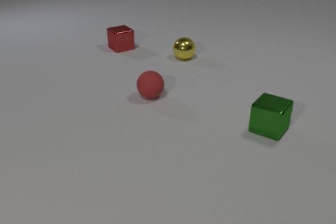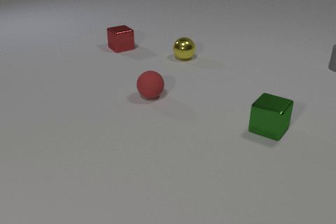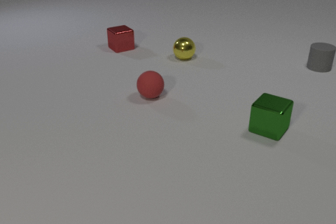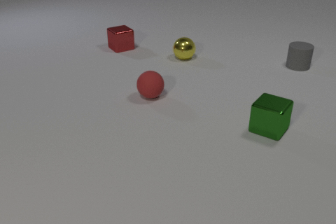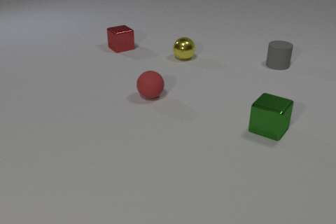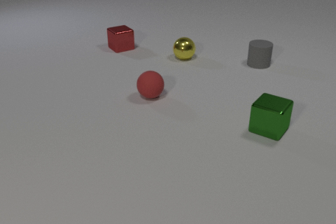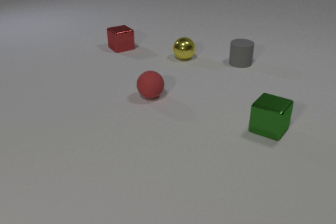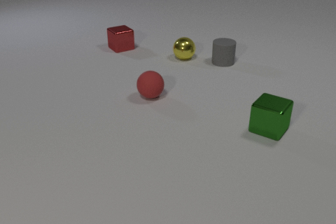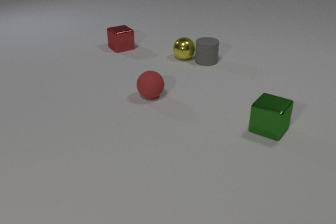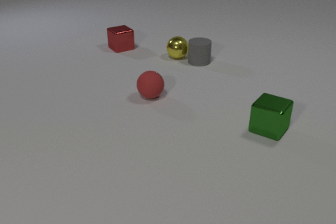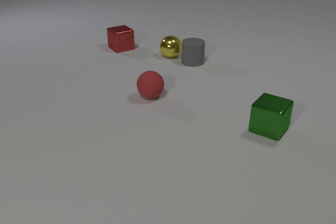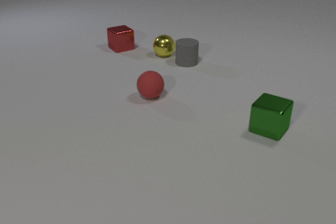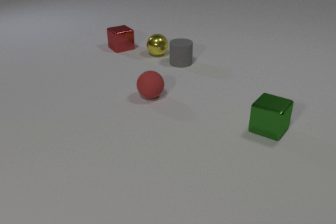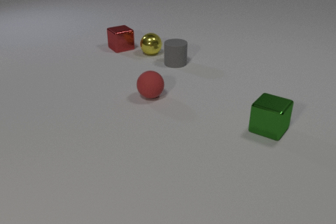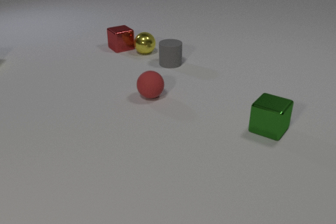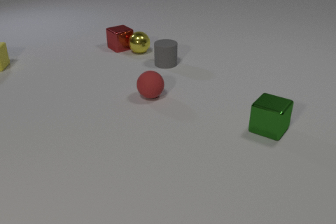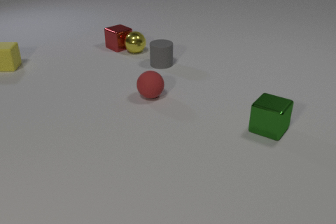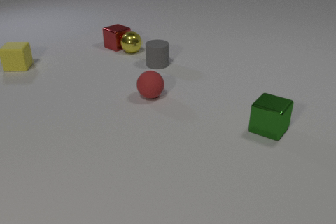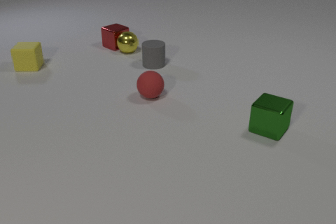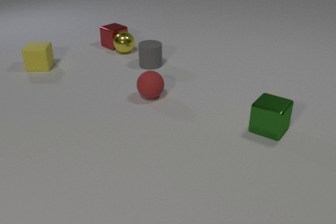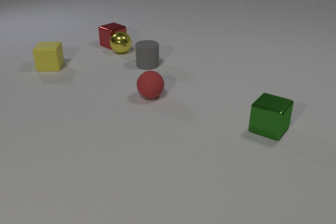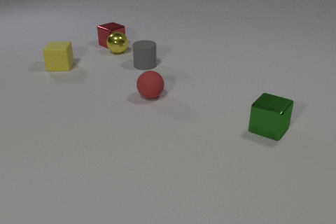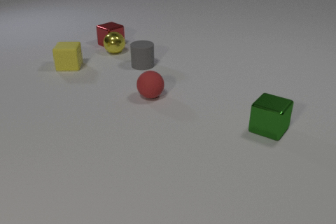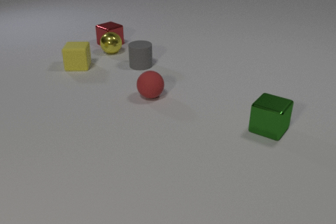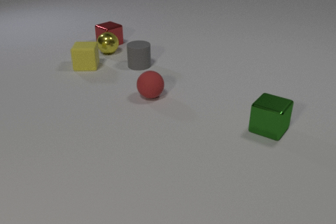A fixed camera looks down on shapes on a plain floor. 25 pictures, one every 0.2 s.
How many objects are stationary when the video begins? 4.
Are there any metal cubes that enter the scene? no.
How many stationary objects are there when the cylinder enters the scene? 4.
0.0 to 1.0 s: The gray rubber cylinder comes in at the right edge, slides to the left.
1.0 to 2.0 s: The gray rubber cylinder slides to the left. The yellow metal sphere rolls to the left. The gray rubber cylinder and the yellow metal sphere collide.
2.0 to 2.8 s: The gray rubber cylinder slides to the left. The yellow metal sphere rolls to the left and away from the camera.
2.8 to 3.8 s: The gray rubber cylinder slides to the left. The yellow metal sphere rolls to the left. The red metal cube slides away from the camera and to the left. The yellow rubber cube comes in at the left edge, slides to the right. The yellow metal sphere and the red metal cube collide.
3.8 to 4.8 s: The gray rubber cylinder slides to the left. The yellow metal sphere rolls to the left. The red metal cube slides away from the camera and to the left. The yellow rubber cube slides to the right.
